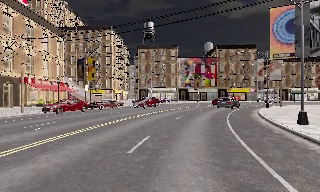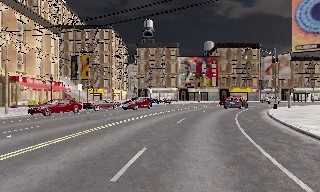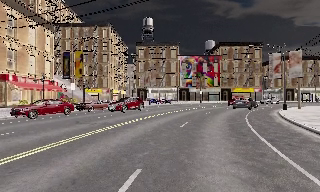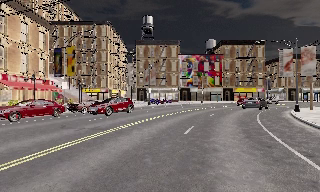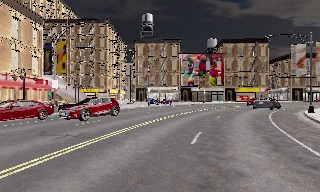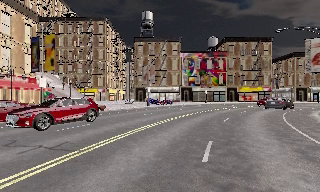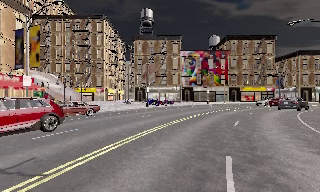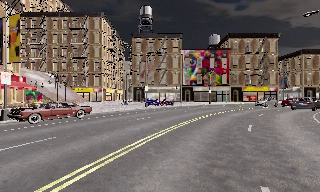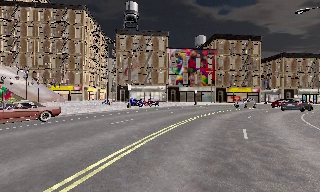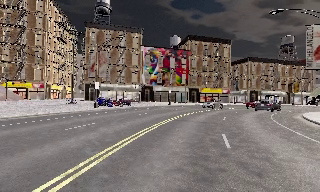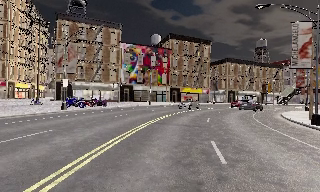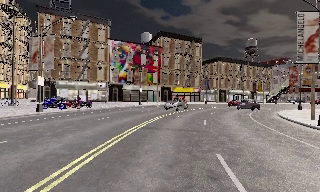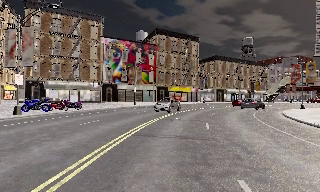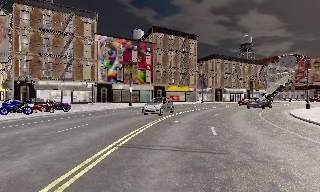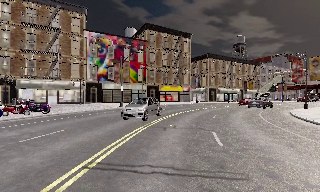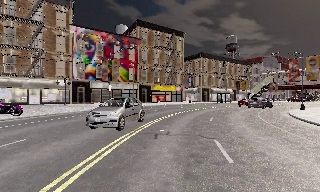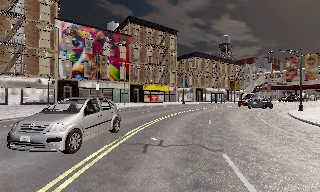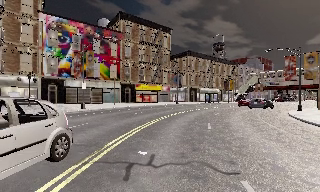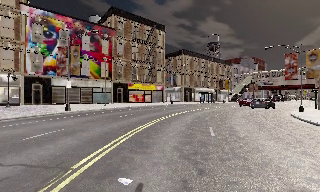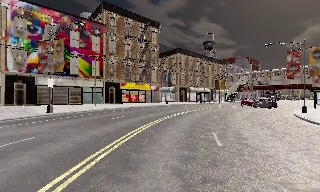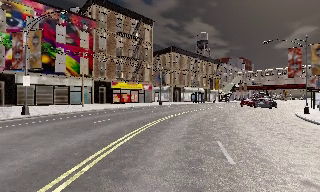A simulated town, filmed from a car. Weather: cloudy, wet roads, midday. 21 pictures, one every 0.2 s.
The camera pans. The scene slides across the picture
to the left.
The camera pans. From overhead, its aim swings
clockwise.
0.0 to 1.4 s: The camera travels forward, about 11 m, so what stands in front looms larger.
1.4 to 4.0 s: The scene slides to the left, as the camera pans about 45 degrees to its right. It travels forward, about 20 m.
The film runs forward here.
